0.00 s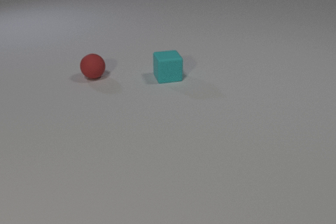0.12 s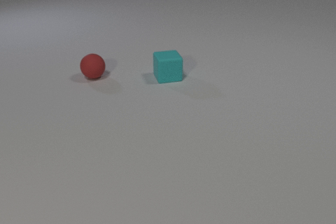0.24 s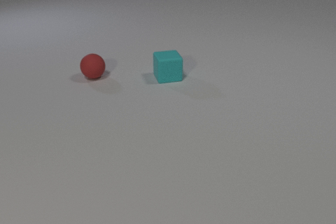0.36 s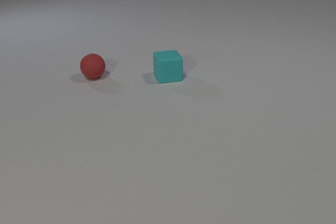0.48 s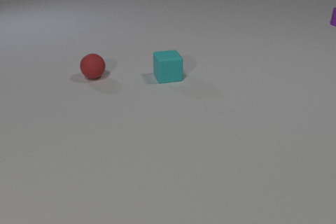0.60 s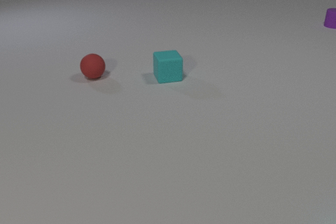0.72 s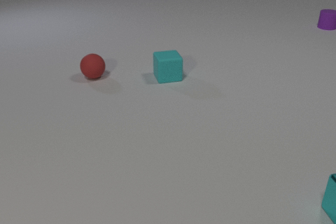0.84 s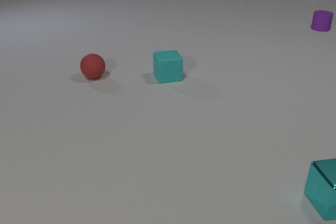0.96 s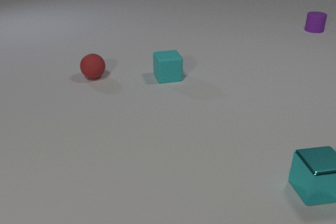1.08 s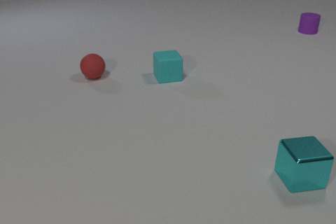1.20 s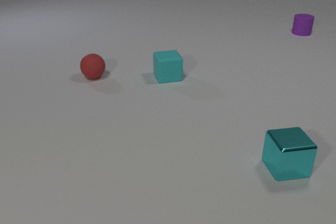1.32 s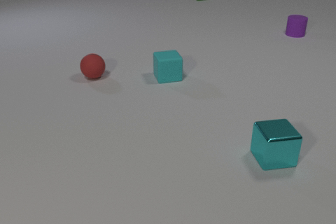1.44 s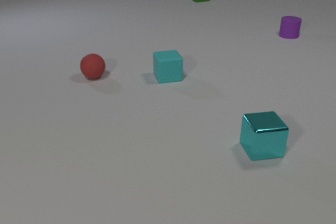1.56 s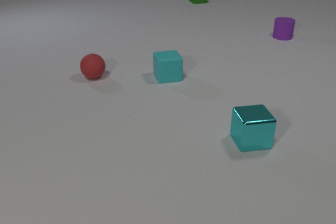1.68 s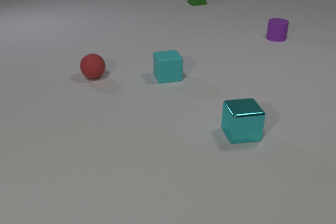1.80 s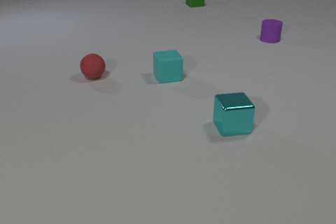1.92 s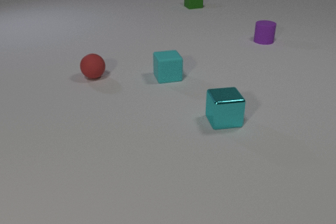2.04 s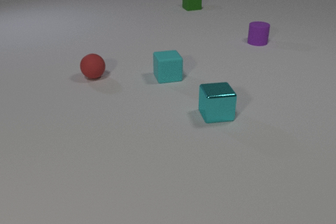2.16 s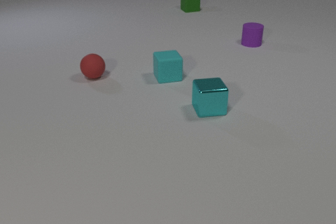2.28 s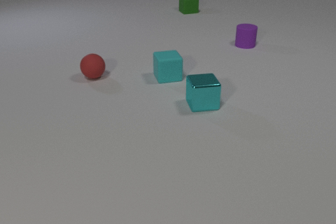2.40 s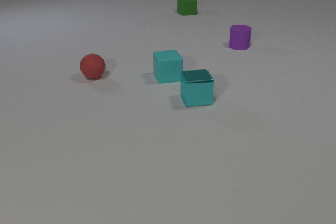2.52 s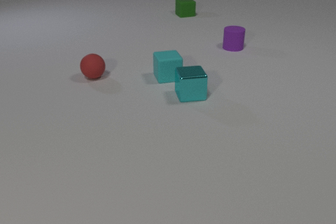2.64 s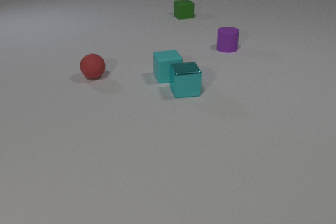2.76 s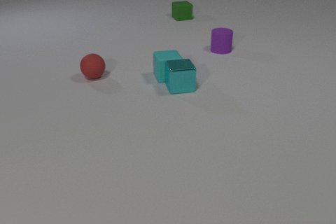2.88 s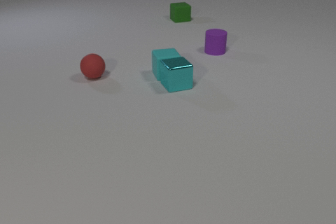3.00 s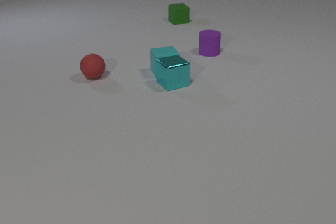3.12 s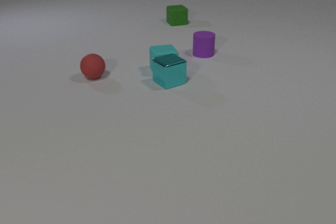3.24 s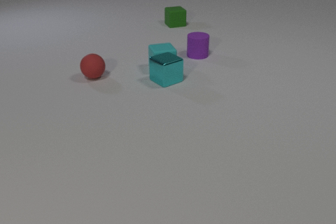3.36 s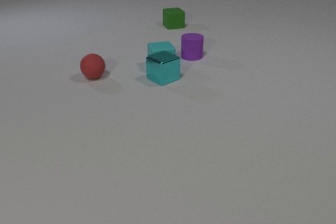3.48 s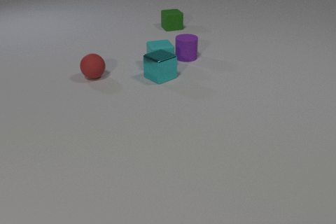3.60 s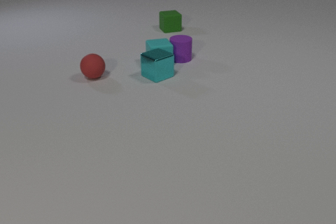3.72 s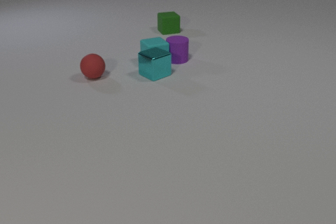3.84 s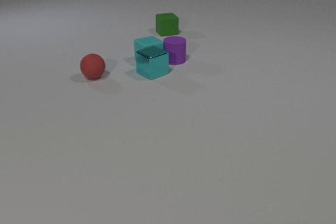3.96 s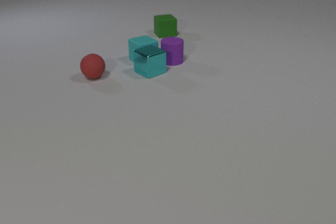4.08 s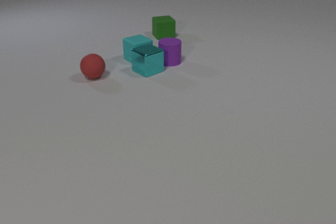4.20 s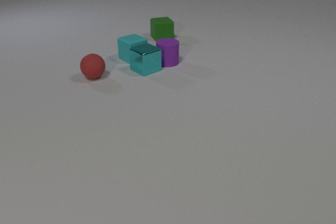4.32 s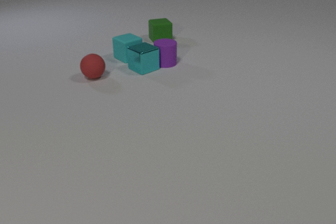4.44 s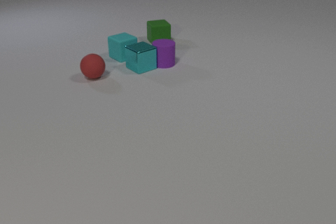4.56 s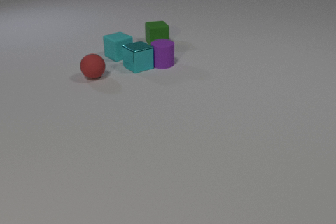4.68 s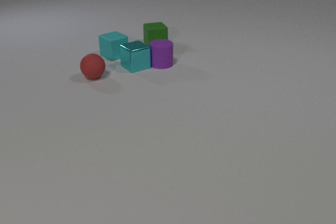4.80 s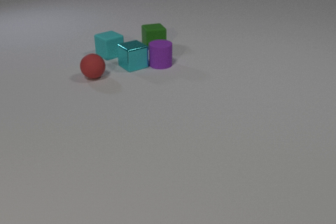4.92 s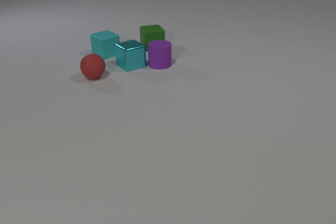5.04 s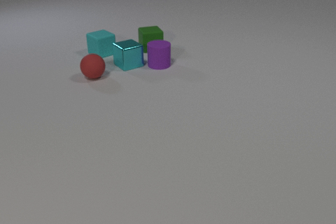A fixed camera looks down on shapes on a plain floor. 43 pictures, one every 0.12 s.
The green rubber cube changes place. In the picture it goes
toward the camera.
0.00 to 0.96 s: The cyan metal cube comes in at the right edge, slides to the left and away from the camera. The purple rubber cylinder comes in at the right edge, slides toward the camera and to the left.
0.96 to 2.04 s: The cyan metal cube slides away from the camera and to the left. The green rubber cube comes in at the top edge, slides toward the camera. The purple rubber cylinder slides toward the camera and to the left.
2.04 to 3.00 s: The cyan metal cube slides away from the camera and to the left. The cyan rubber cube slides away from the camera. The green rubber cube slides toward the camera. The purple rubber cylinder slides to the left and toward the camera. The cyan metal cube and the cyan rubber cube collide.
3.00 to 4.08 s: The cyan metal cube slides away from the camera and to the left. The cyan rubber cube slides away from the camera and to the left, spins counterclockwise seen from above by about 15 degrees, its near face sliding to the right. The green rubber cube slides toward the camera. The purple rubber cylinder slides to the left and toward the camera. The cyan rubber cube and the purple rubber cylinder collide.
4.08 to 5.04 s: The cyan metal cube slides to the left and away from the camera. The cyan rubber cube slides to the left and away from the camera. The green rubber cube slides toward the camera. The purple rubber cylinder slides to the left and toward the camera. The cyan metal cube and the purple rubber cylinder collide.
What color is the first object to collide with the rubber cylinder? cyan.
What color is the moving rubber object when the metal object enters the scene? purple.
What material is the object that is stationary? rubber.
